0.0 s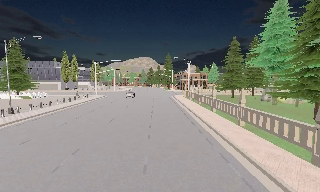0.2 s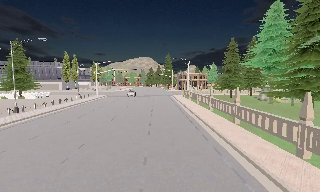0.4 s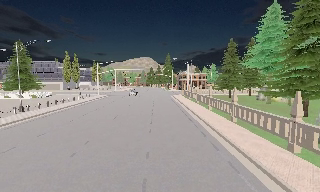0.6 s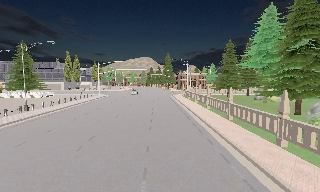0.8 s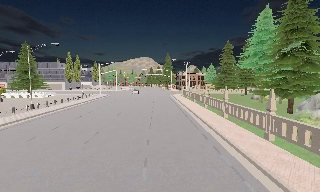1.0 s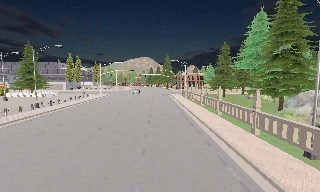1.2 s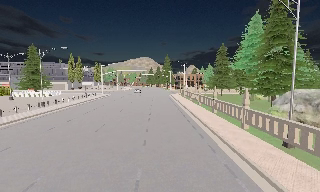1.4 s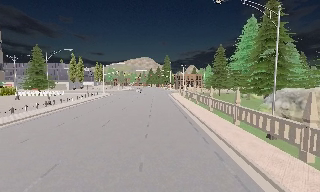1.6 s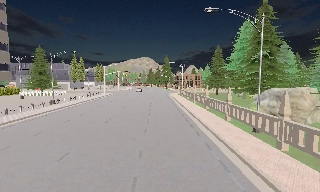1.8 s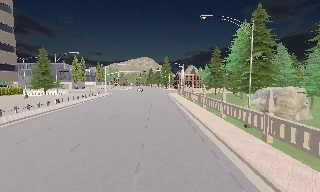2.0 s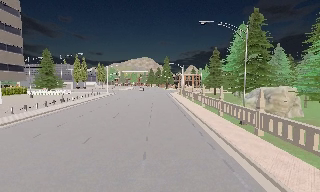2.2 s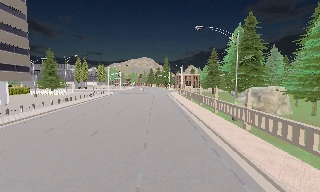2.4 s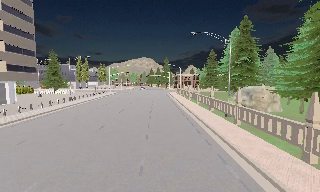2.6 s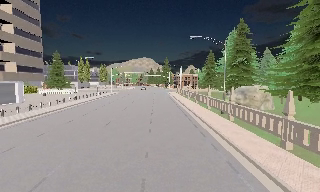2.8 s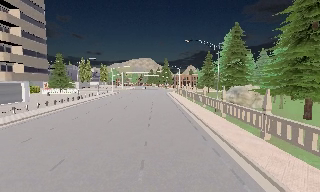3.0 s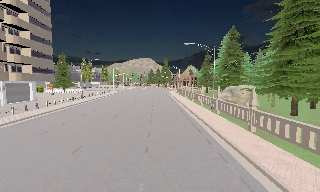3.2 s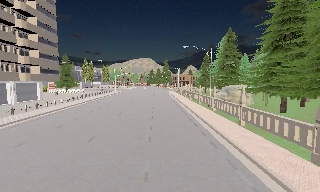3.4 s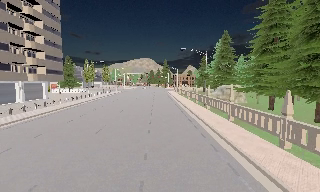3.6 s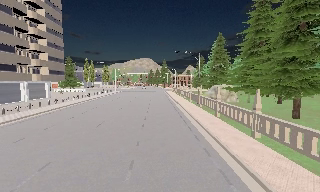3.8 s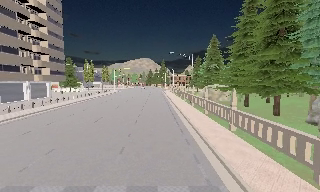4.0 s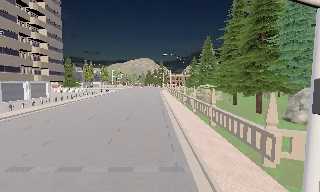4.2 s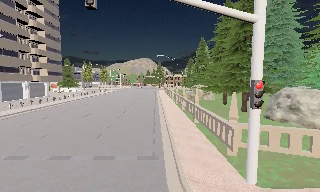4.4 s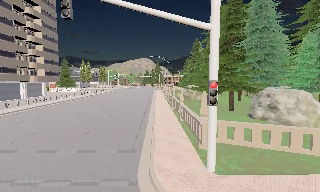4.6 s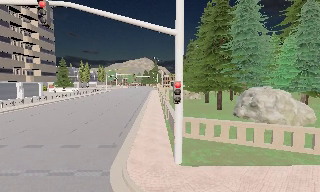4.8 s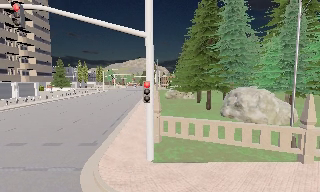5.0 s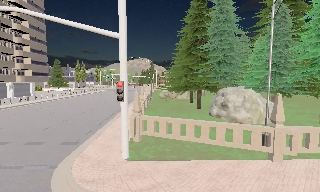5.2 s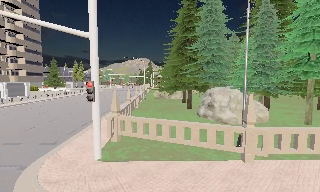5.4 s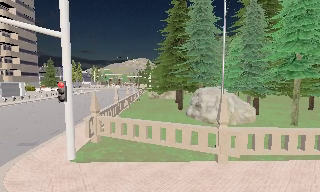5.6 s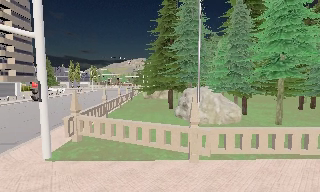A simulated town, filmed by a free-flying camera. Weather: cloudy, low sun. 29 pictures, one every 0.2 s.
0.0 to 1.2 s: The camera travels backward, about 5 m, so what stands in front gets smaller. It gains speed.
1.2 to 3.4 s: The camera travels backward, about 14 m, so what stands in front gets smaller.
3.4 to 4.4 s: The camera travels backward and to its right, about 7 m, so what stands in front gets smaller.
4.4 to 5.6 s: The camera travels to its right, about 7 m, so close, fixed things drift to the left.
The film runs backward here.
